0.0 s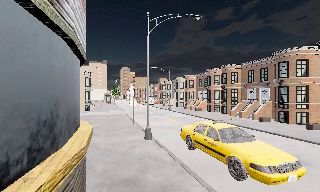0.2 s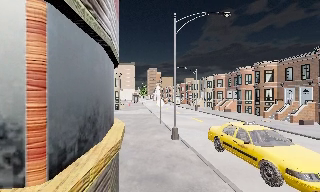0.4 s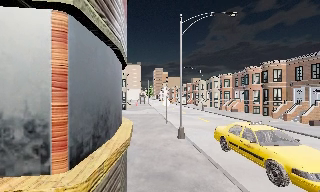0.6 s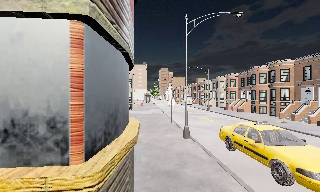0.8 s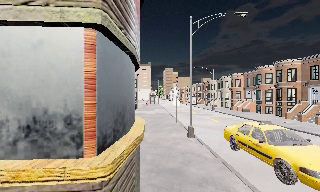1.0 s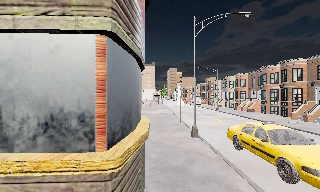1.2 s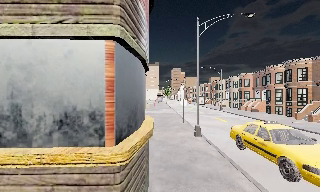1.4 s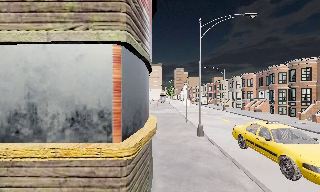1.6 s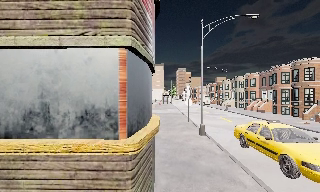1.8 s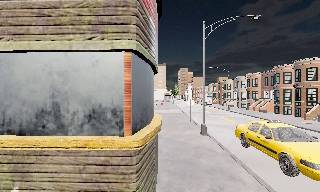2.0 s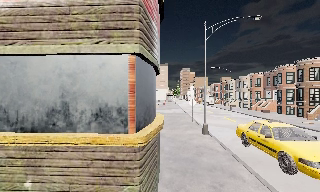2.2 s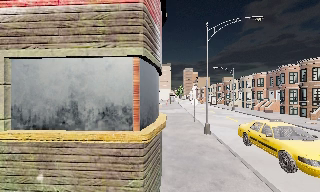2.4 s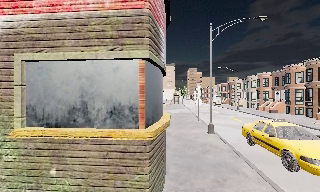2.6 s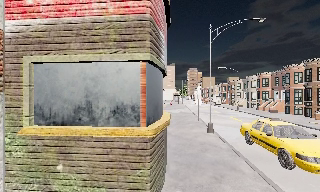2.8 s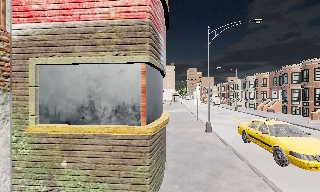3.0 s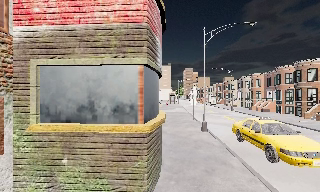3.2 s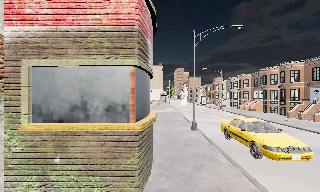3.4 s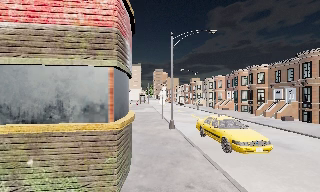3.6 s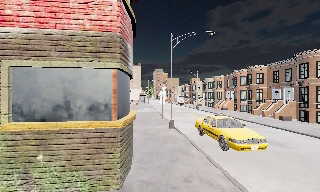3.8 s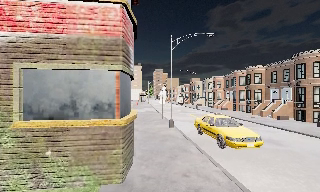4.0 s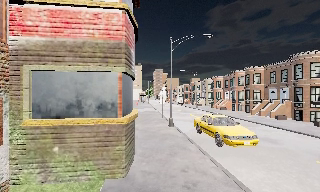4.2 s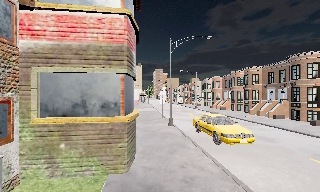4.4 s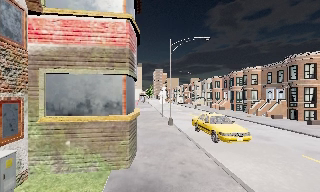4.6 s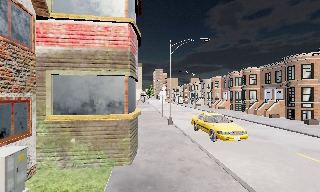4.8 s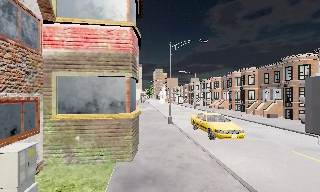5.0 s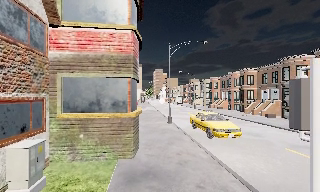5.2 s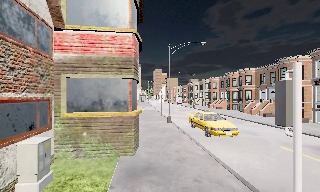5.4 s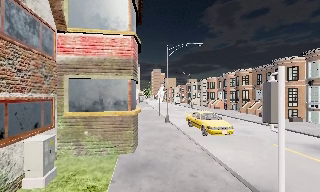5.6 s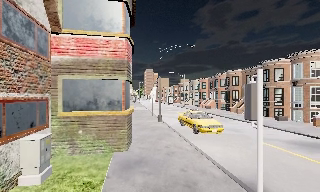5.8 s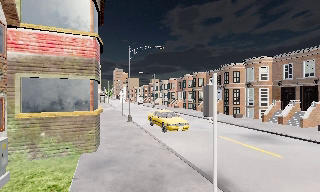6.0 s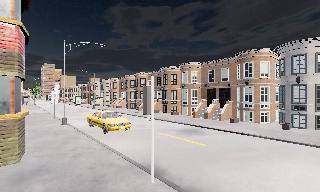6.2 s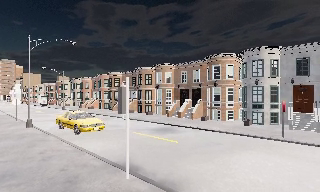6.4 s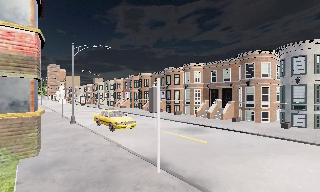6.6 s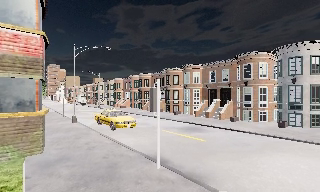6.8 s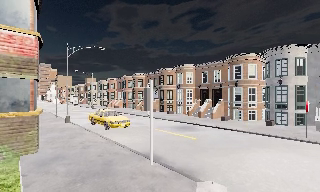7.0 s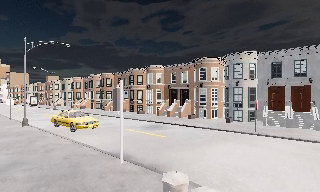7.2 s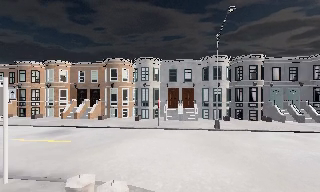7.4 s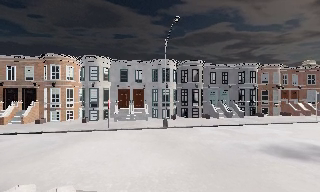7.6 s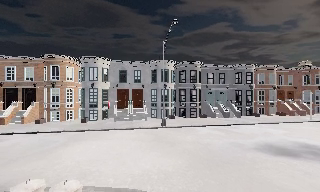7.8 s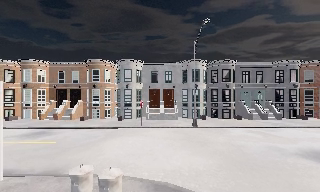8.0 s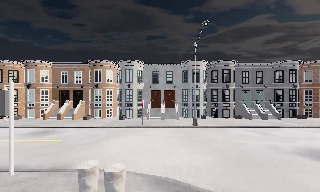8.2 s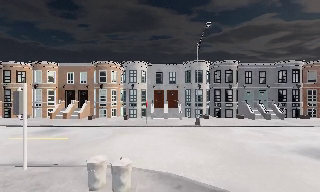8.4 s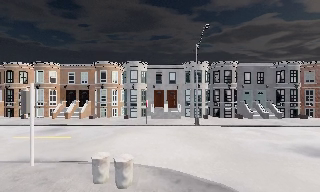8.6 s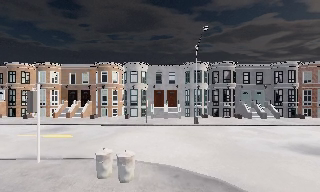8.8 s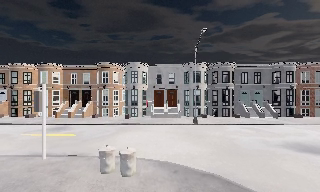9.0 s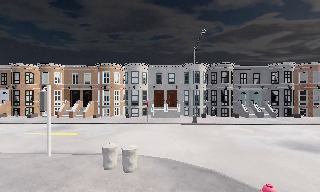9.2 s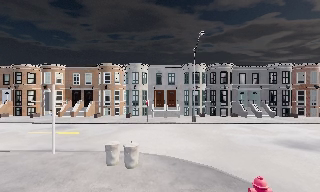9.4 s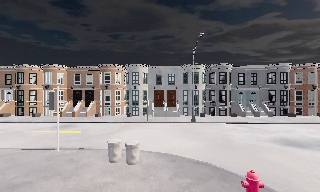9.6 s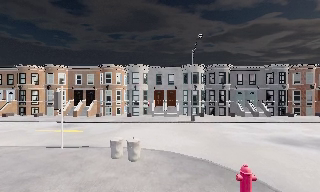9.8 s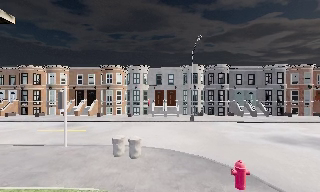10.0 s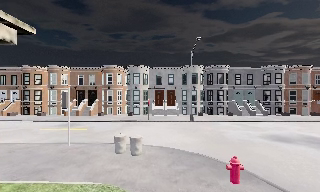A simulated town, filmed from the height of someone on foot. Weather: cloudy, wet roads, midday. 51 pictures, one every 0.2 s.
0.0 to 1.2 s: The camera pans to its left, which is counterclockwise from overhead, by about 20 degrees. It travels backward, about 1 m, so what stands in front gets smaller.
1.2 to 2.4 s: The camera travels backward, about 1 m, so what stands in front gets smaller.
2.4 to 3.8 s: The scene slides to the left, as the camera pans about 10 degrees to its right. It travels backward, about 1.5 m, so what stands in front gets smaller.
3.8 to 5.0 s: The camera travels backward, about 2 m, so what stands in front gets smaller.
5.0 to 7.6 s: The scene slides to the left, as the camera pans about 95 degrees to its right. It travels backward, about 4 m.
7.6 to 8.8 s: The camera pans to its left, which is counterclockwise from overhead, by about 10 degrees. It travels backward, about 2 m, so what stands in front gets smaller.
8.8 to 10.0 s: The camera travels backward, about 2 m, so what stands in front gets smaller.
The film runs backward here.
